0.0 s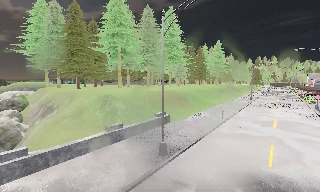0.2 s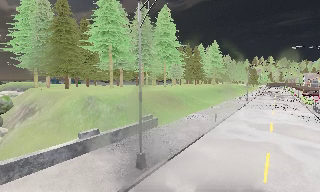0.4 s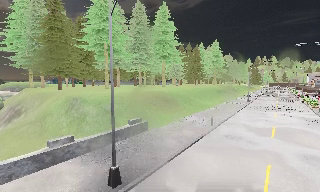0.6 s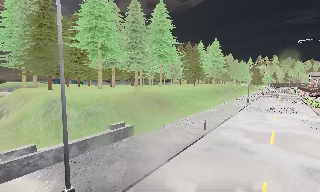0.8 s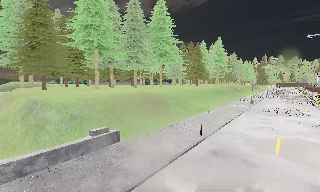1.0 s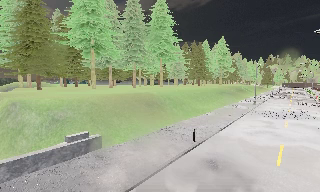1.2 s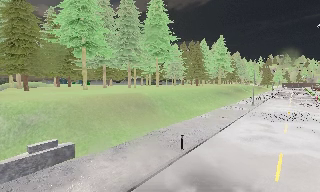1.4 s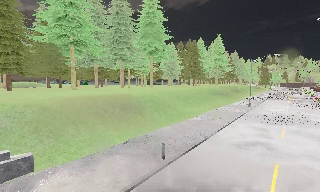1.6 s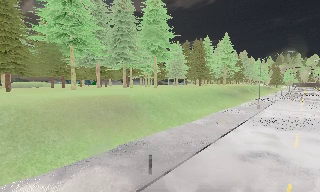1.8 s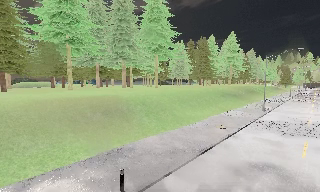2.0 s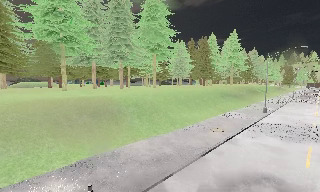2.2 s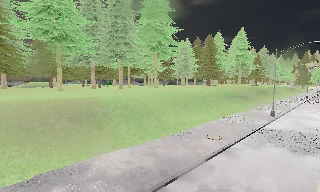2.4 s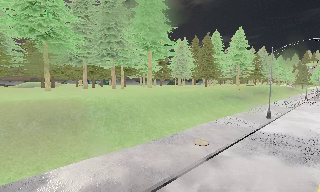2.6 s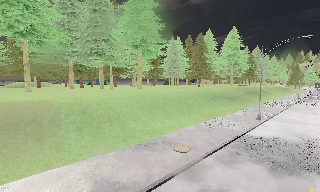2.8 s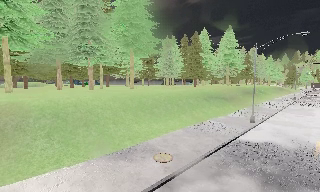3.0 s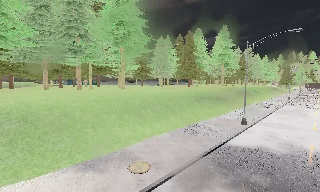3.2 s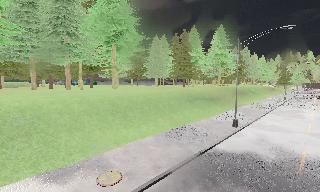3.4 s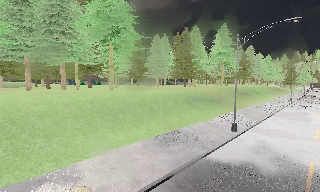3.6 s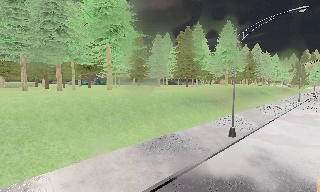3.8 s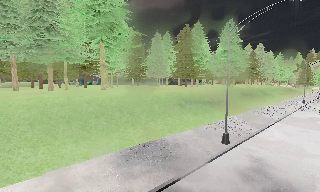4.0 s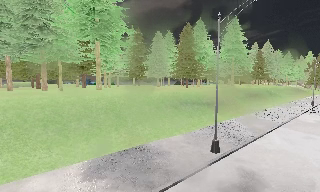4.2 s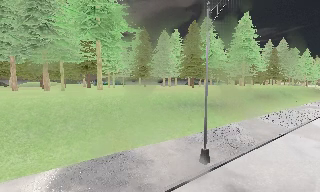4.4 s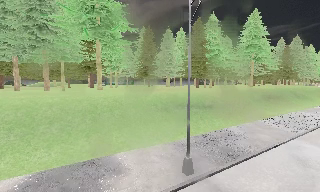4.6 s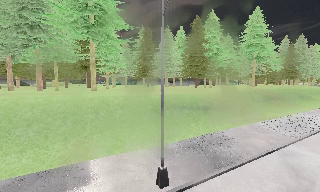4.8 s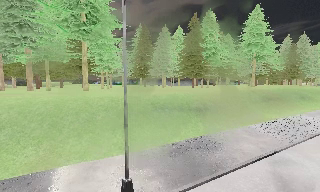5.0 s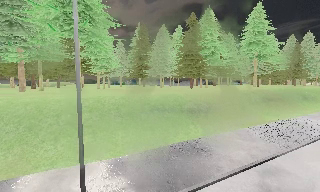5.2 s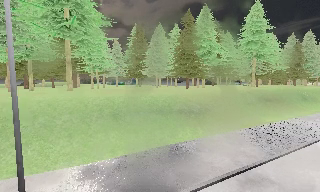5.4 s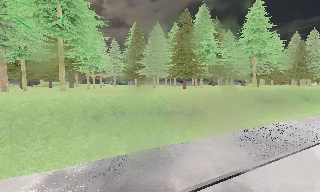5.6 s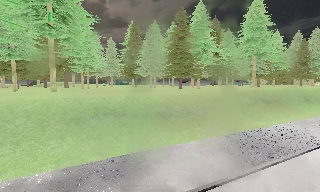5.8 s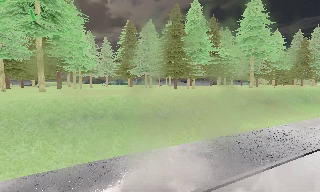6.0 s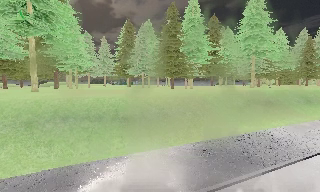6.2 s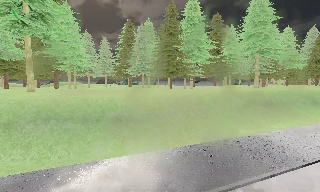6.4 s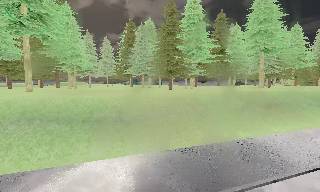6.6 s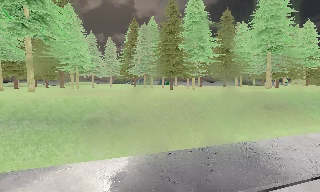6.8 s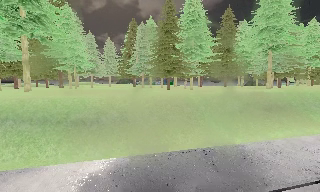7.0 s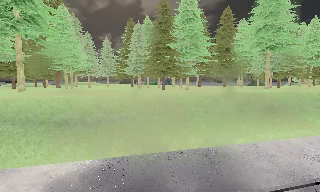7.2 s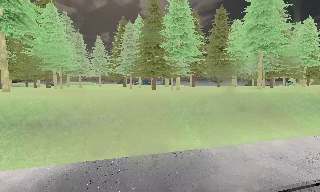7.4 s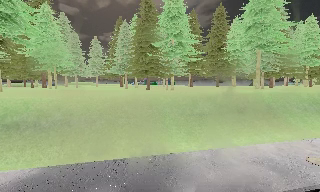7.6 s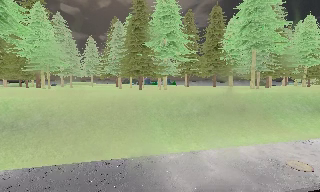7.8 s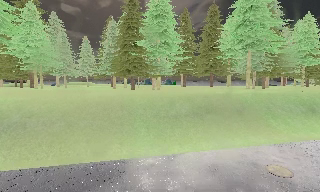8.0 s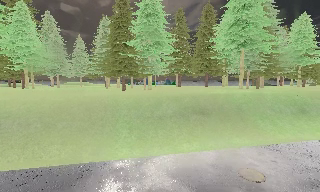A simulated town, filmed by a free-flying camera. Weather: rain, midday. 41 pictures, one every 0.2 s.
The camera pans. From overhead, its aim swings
counterclockwise.
0.0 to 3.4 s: The camera travels forward and to its right, about 25 m, so what stands in front looms larger.
3.4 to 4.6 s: The camera pans to its left, which is counterclockwise from overhead, by about 15 degrees. It travels to its right and forward, about 10 m, so close, fixed things drift to the left.
4.6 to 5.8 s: The camera travels to its right and forward, about 9 m, so close, fixed things drift to the left.
5.8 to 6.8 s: The camera pans to its left, which is counterclockwise from overhead, by about 10 degrees. It travels to its right, about 7 m, so close, fixed things drift to the left.
6.8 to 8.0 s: The camera travels to its right, about 8 m, so close, fixed things drift to the left.
The film runs forward here.
